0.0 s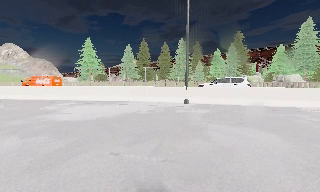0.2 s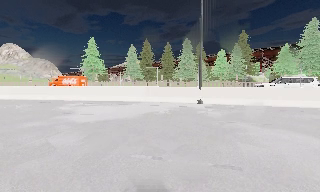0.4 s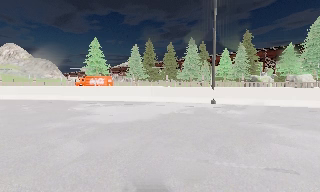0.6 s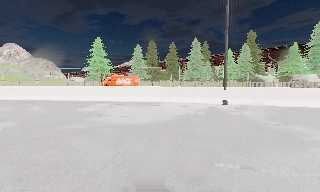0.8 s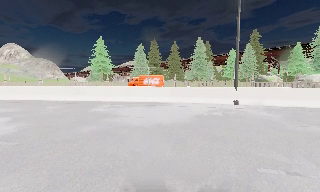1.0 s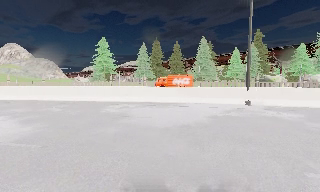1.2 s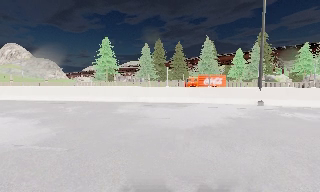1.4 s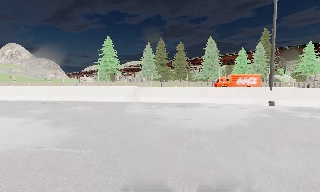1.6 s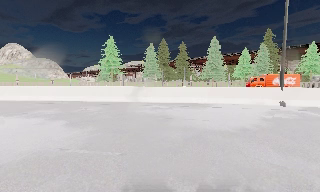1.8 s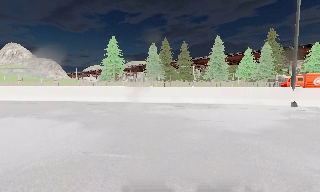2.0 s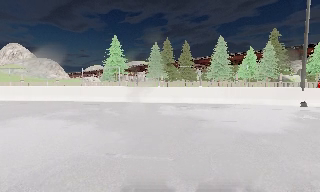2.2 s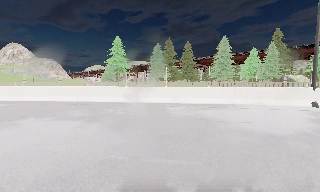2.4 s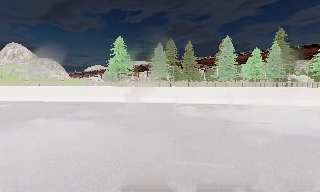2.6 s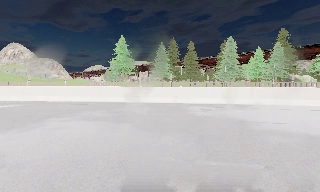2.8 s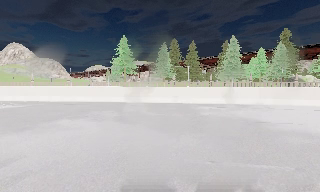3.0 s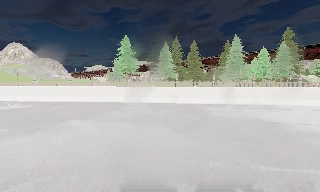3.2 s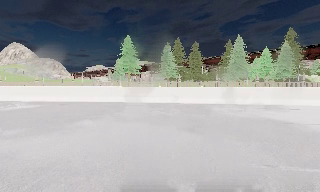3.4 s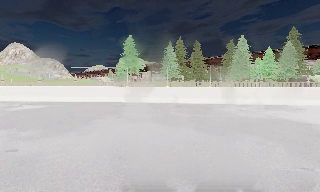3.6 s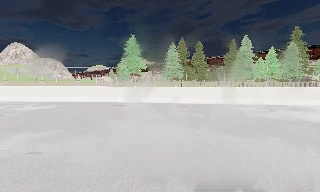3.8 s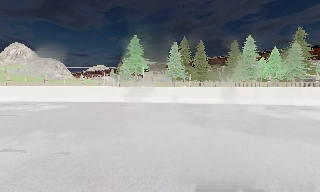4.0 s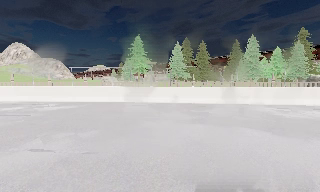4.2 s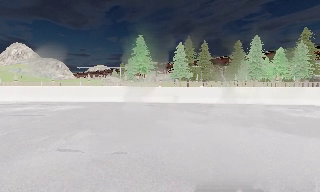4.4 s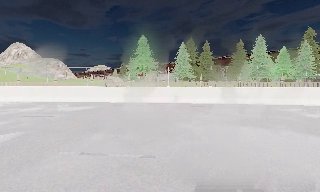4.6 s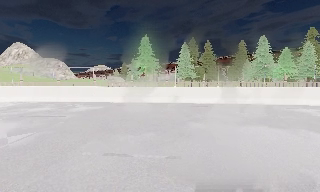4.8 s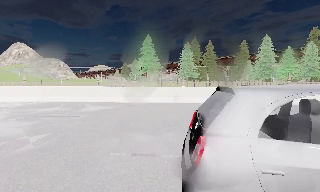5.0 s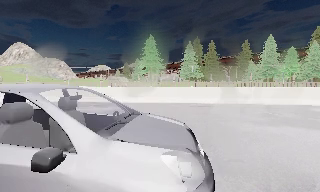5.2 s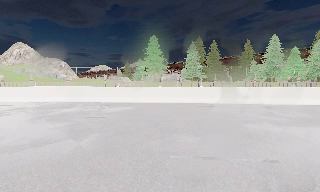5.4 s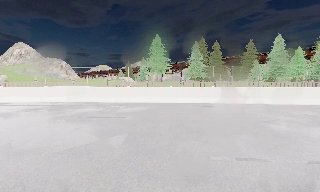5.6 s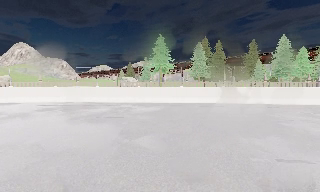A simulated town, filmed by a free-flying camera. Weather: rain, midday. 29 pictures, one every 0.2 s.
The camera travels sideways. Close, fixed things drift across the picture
to the right.
0.0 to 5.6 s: The camera travels to its left, about 18 m, so close, fixed things drift to the right.
The film runs backward here.
